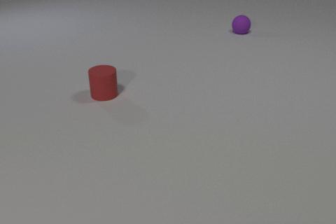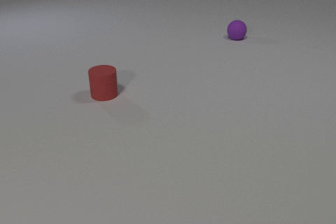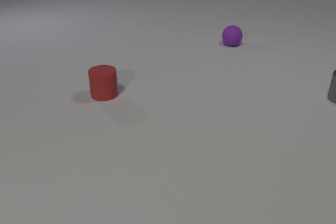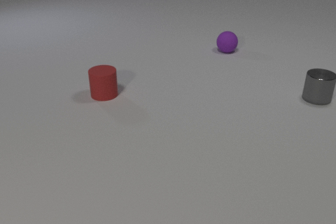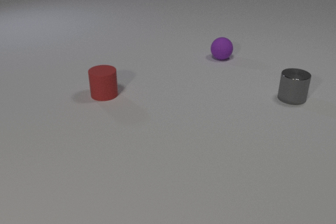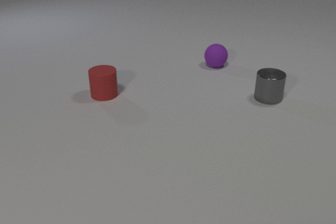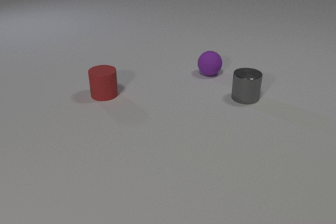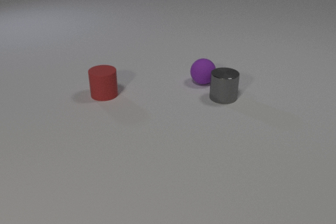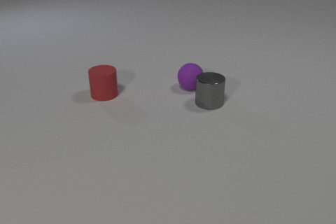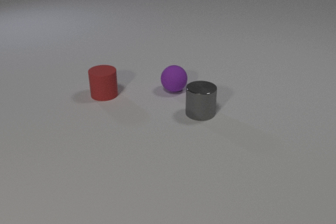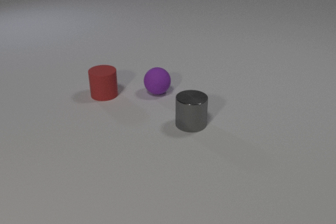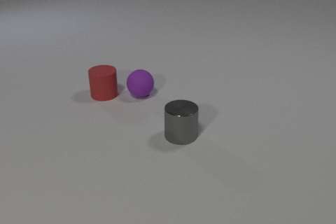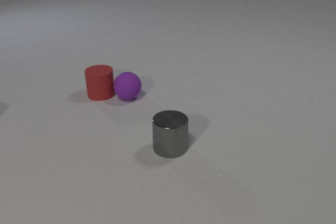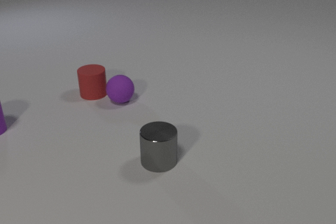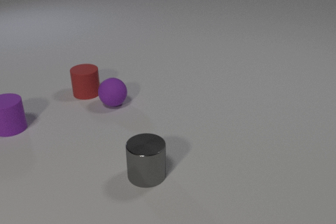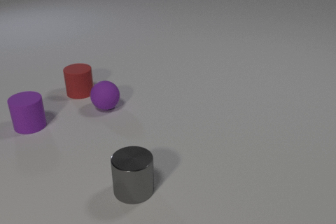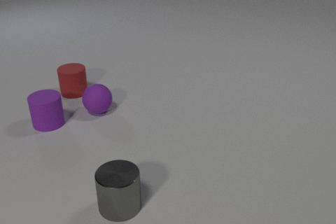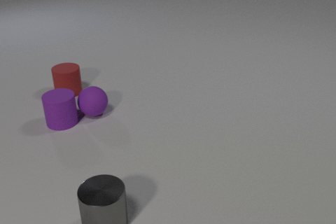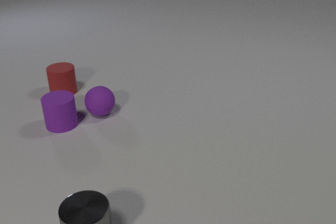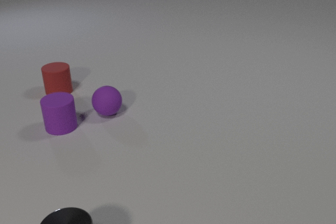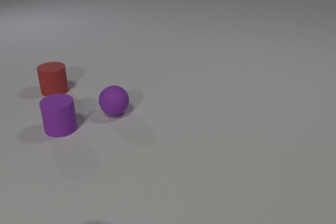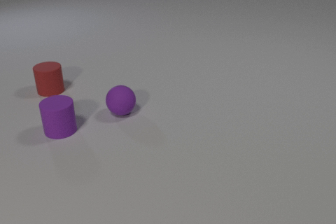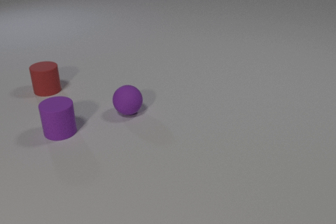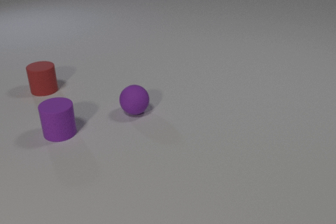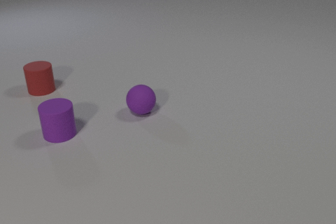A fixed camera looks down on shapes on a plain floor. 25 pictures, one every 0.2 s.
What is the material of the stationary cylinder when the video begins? rubber.
Are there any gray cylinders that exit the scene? yes.
How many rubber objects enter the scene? 1.
0.0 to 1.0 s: The gray metal cylinder comes in at the right edge, slides to the left. The purple rubber sphere rolls toward the camera.
1.0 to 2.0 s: The gray metal cylinder slides to the left and toward the camera. The purple rubber sphere rolls toward the camera and to the left. The gray metal cylinder and the purple rubber sphere collide.
2.0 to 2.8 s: The gray metal cylinder slides toward the camera and to the left. The purple rubber sphere rolls to the left and toward the camera. The red rubber cylinder slides to the left. The purple rubber cylinder comes in at the left edge, slides to the right. The purple rubber sphere and the red rubber cylinder collide.
2.8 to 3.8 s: The gray metal cylinder slides toward the camera and to the left. The purple rubber sphere rolls toward the camera. The red rubber cylinder slides to the left and away from the camera. The purple rubber cylinder slides to the right. The purple rubber sphere and the purple rubber cylinder collide.
3.8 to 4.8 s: The gray metal cylinder slides toward the camera and to the left, leaves at the bottom edge. The purple rubber sphere rolls to the right. The red rubber cylinder slides to the left and away from the camera. The purple rubber cylinder slides toward the camera.
